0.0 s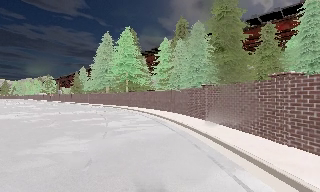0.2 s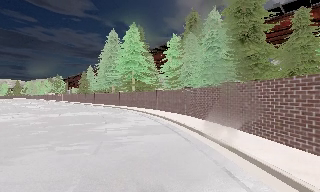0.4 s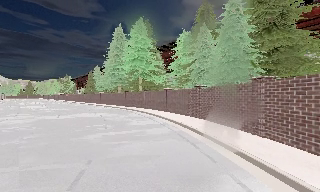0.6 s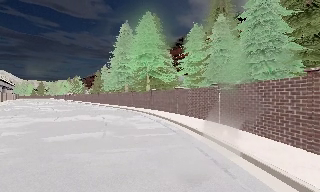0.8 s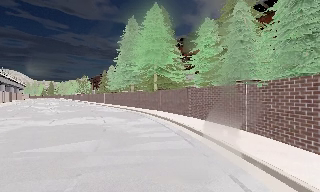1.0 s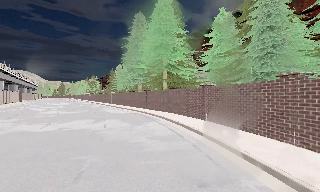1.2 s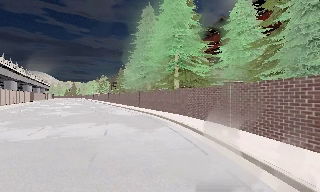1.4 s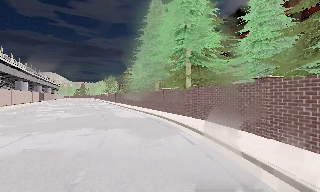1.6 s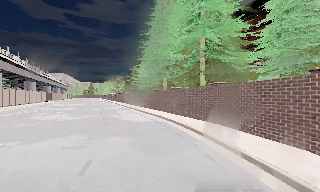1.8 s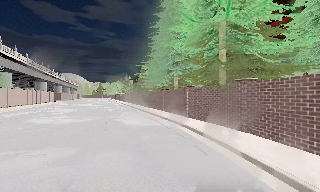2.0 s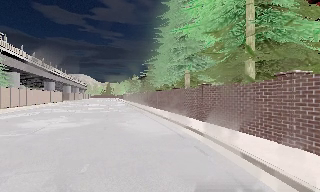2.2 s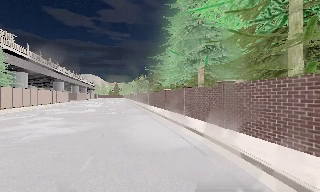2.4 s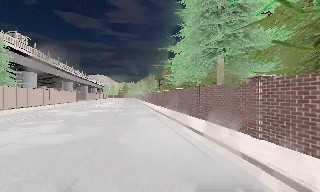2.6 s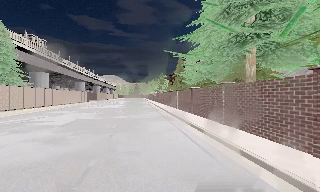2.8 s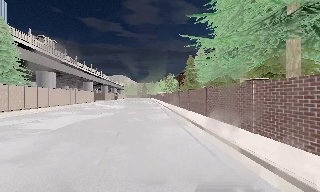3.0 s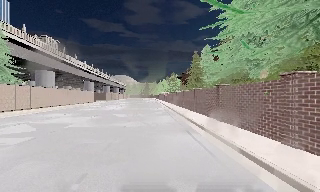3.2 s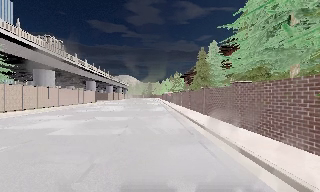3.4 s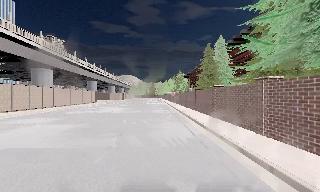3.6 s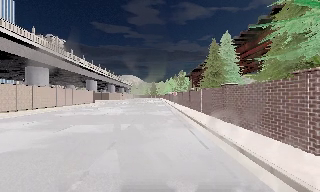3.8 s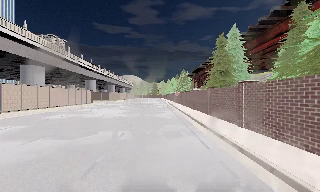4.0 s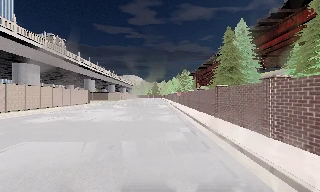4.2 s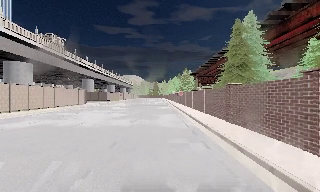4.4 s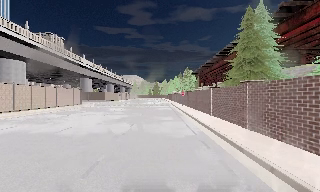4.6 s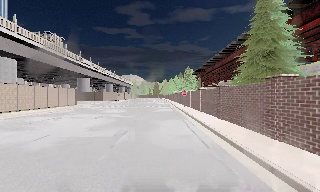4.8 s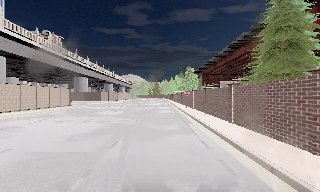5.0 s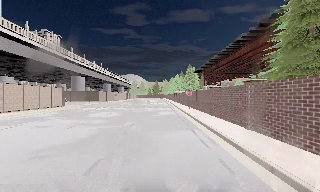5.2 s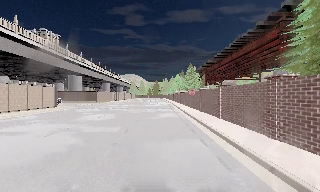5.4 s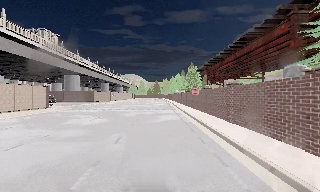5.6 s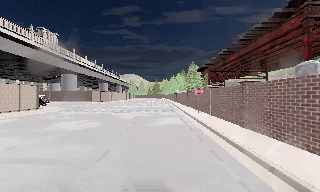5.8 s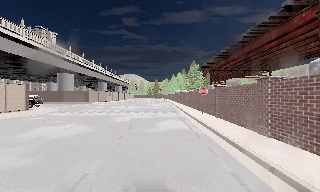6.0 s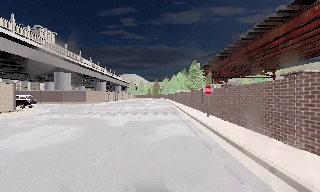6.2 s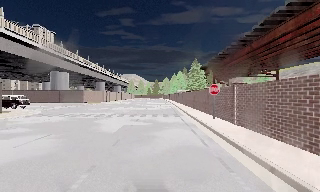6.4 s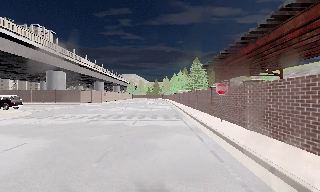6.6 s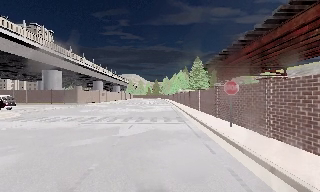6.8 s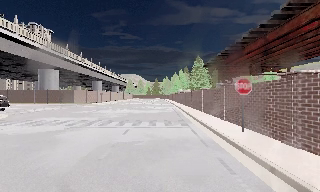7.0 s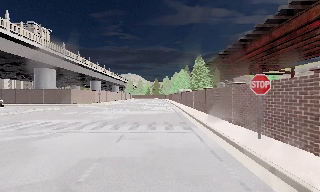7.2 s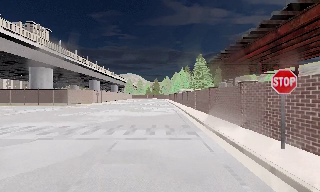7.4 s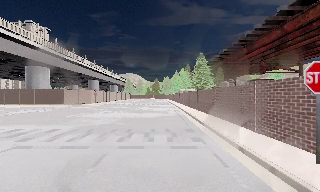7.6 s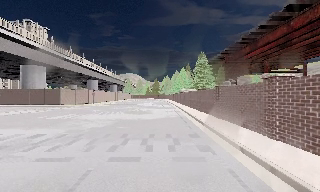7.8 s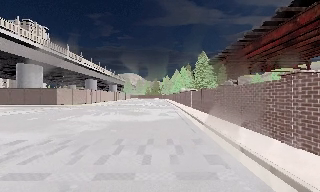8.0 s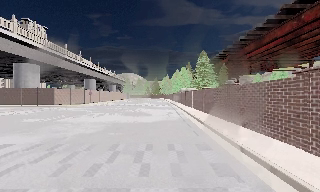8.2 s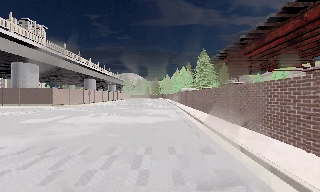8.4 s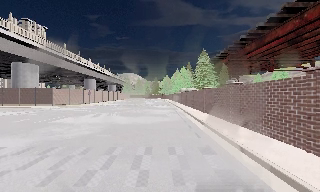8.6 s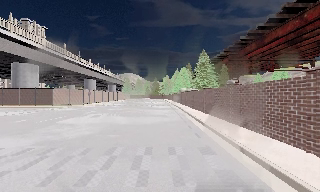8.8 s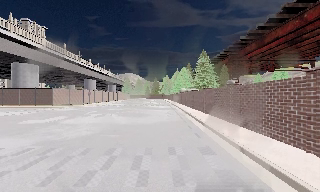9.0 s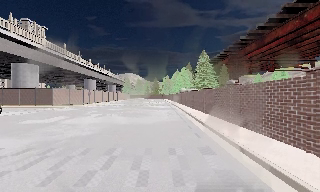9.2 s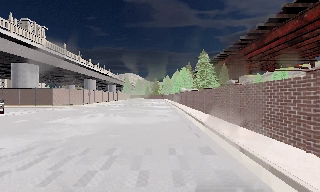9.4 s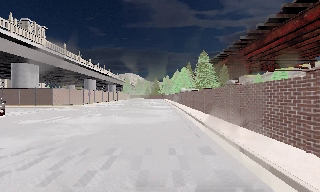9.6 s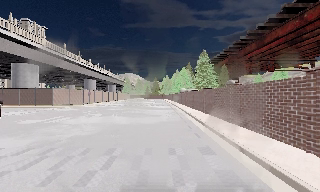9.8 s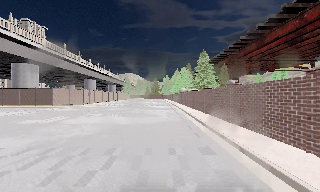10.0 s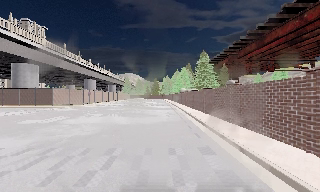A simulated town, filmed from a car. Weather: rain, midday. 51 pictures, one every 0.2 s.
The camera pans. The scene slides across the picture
to the right.
The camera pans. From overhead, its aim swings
counterclockwise.
0.0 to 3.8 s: The camera pans to its left, which is counterclockwise from overhead, by about 45 degrees. It travels forward, about 40 m.
3.8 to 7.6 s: The camera travels forward, about 30 m, so what stands in front looms larger.
7.6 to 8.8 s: The camera travels forward, about 2 m, so what stands in front looms larger. It loses speed.
8.8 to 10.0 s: The camera keeps its place and its aim.
The film runs forward here.
